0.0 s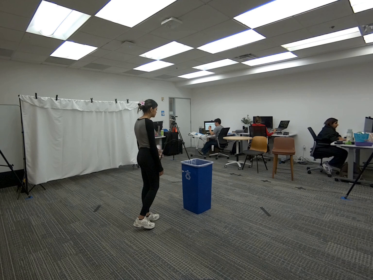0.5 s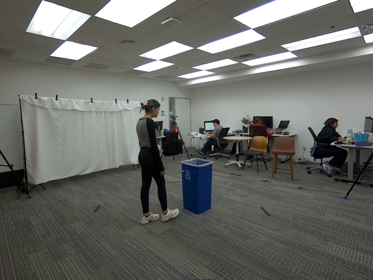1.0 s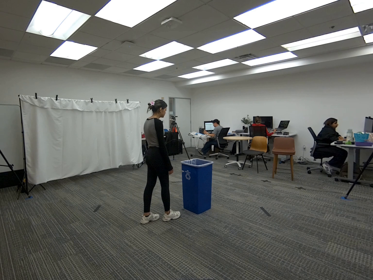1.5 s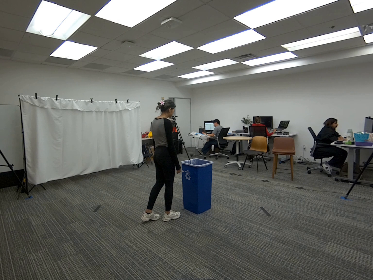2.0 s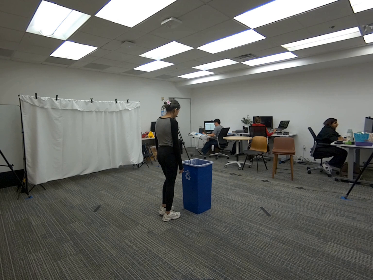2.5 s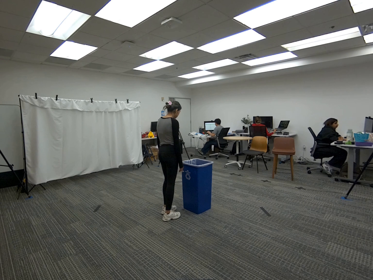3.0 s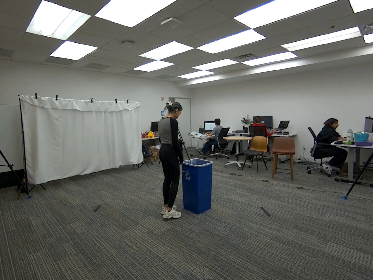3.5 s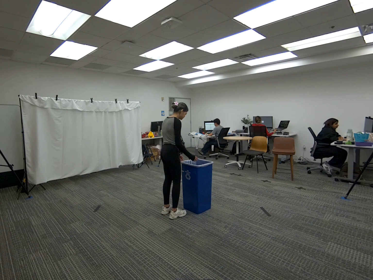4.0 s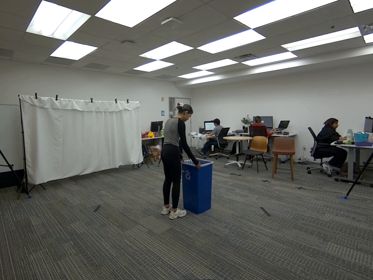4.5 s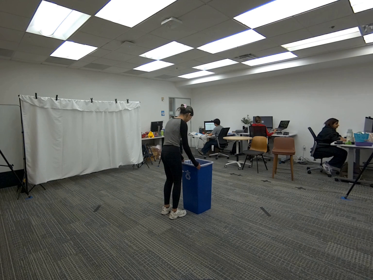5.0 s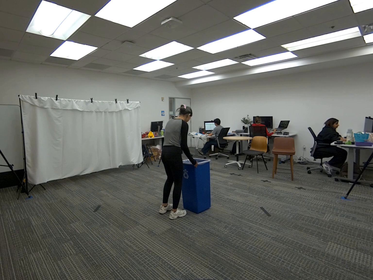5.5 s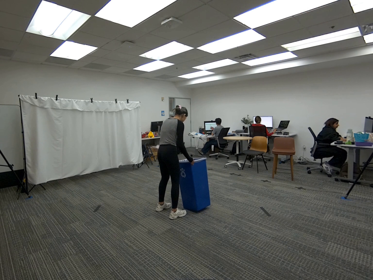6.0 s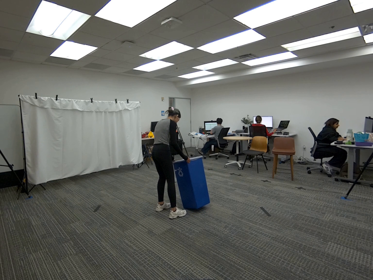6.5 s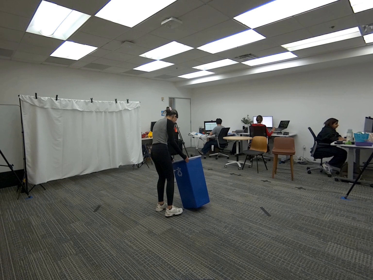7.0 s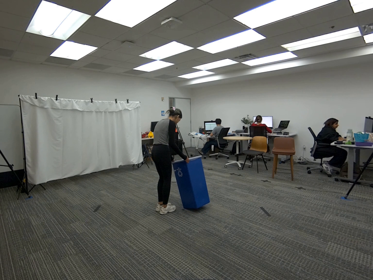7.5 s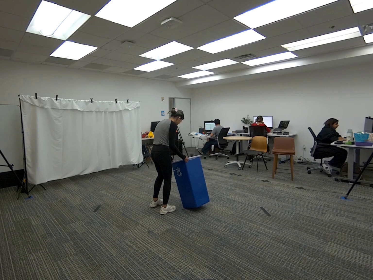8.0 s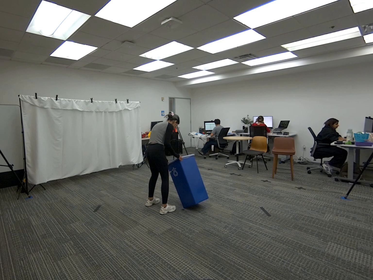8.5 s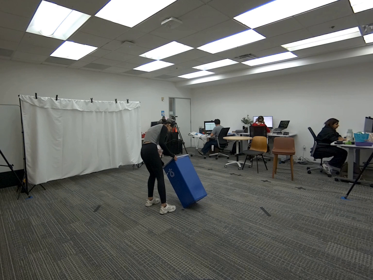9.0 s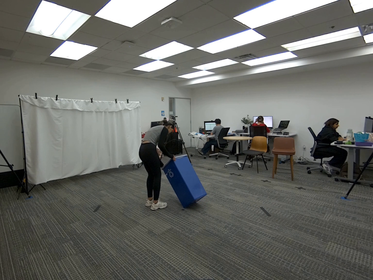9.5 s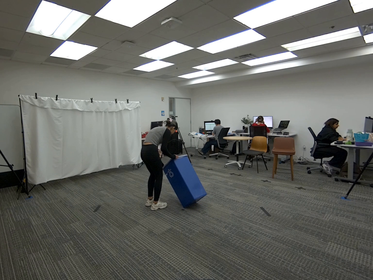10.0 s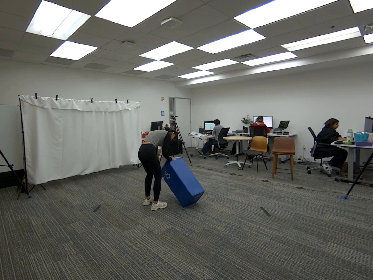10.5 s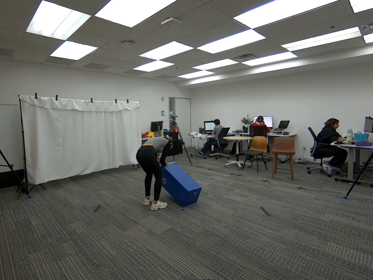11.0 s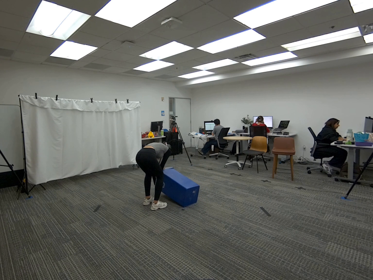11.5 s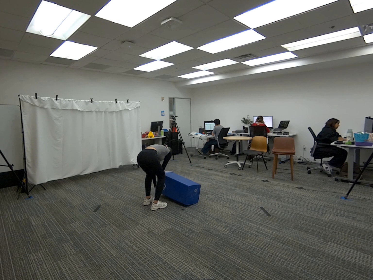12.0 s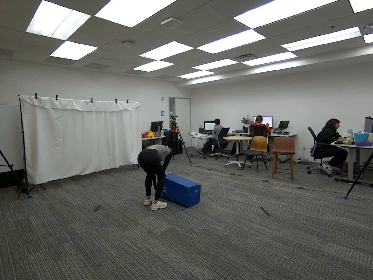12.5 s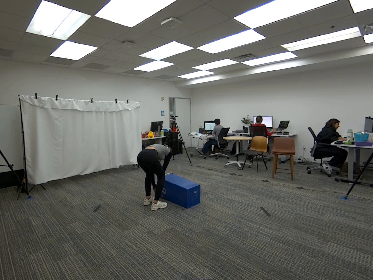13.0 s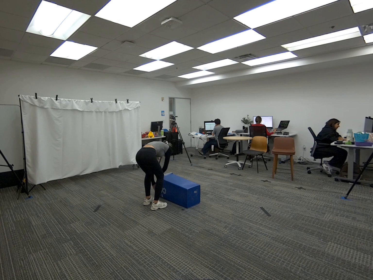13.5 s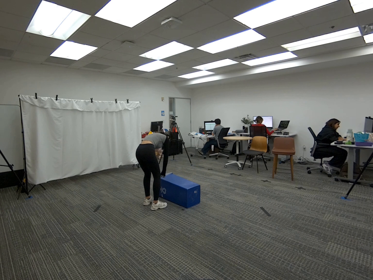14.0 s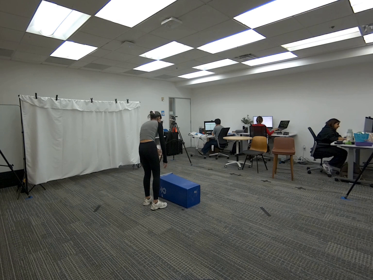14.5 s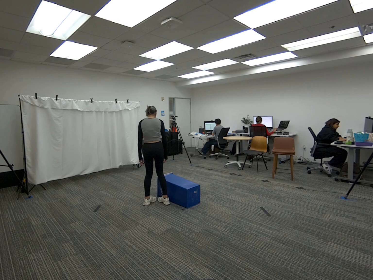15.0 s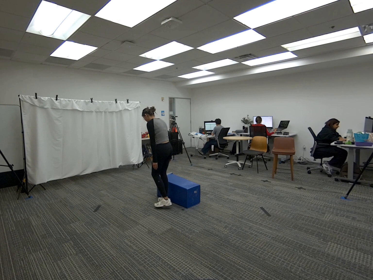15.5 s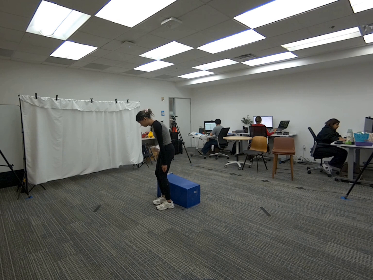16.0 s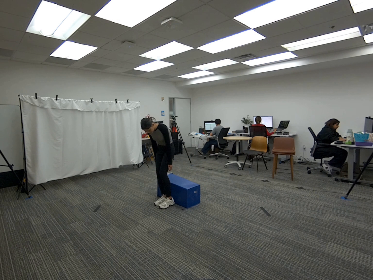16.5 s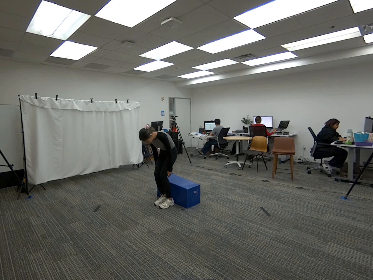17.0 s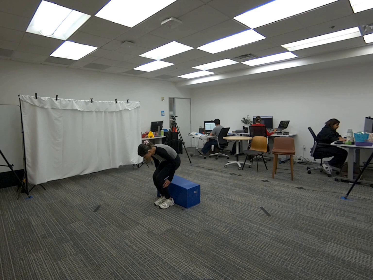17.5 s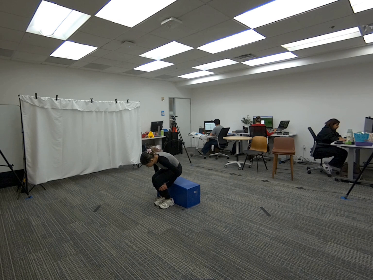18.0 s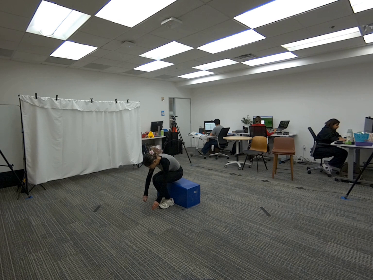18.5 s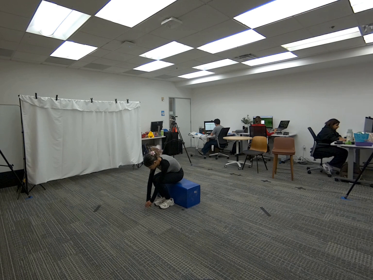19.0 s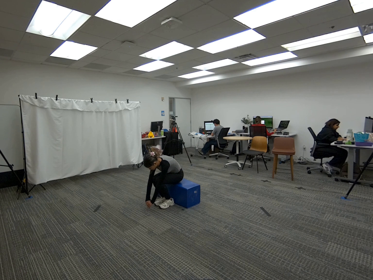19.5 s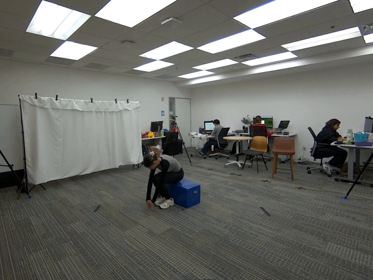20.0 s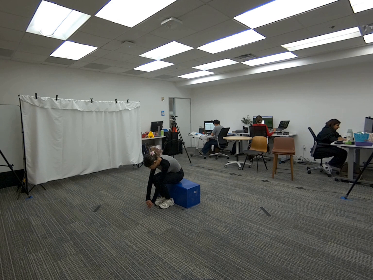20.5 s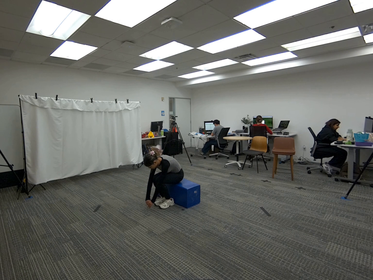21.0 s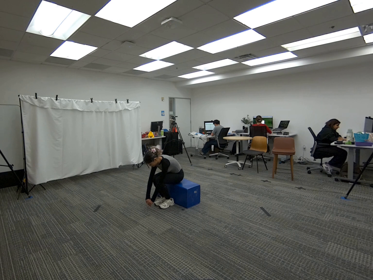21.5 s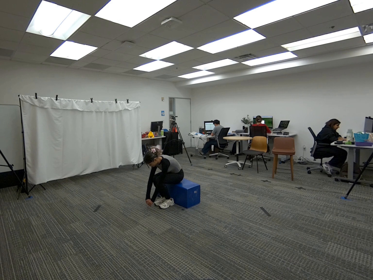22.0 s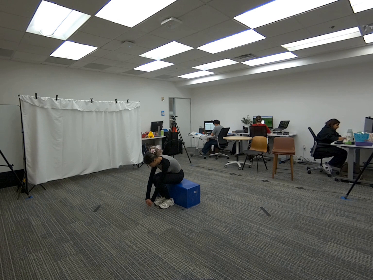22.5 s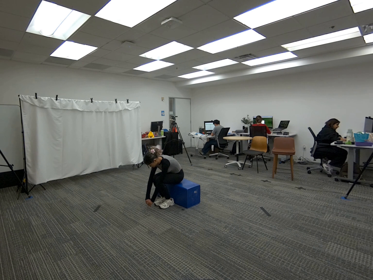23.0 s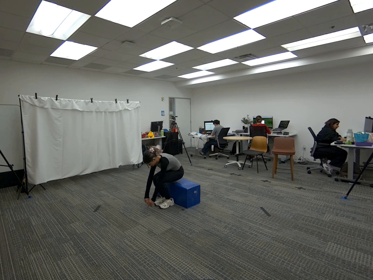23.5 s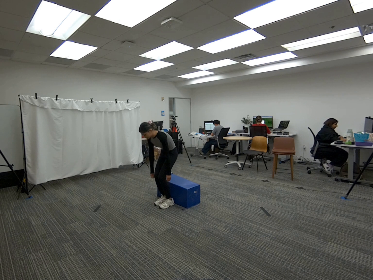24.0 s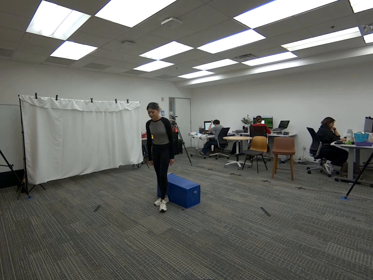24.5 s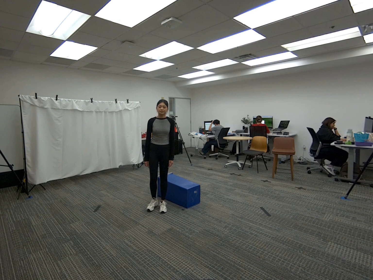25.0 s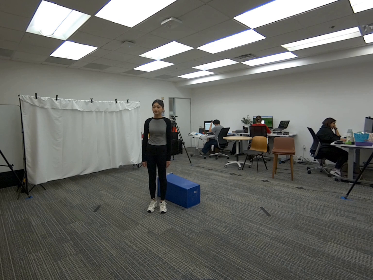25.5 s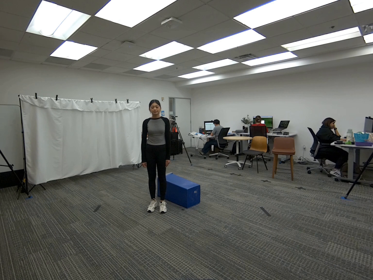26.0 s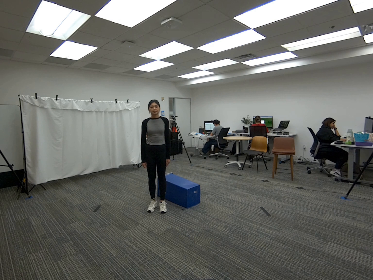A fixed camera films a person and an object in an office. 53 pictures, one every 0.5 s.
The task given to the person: Walk over to the blue trash can. Rotate it on its side. Sit on the side of the side of the trash can lightly. Stand up when finished.
